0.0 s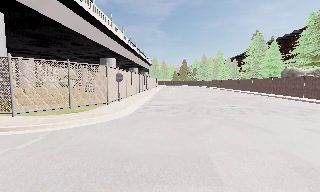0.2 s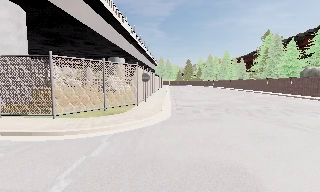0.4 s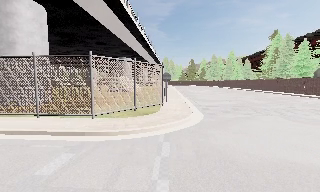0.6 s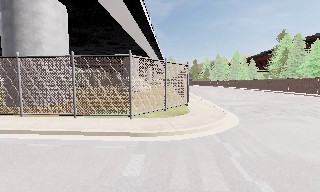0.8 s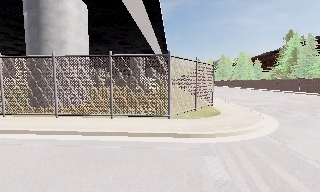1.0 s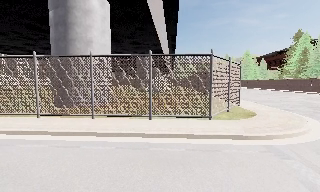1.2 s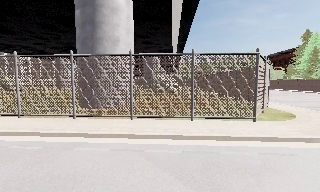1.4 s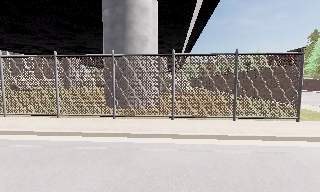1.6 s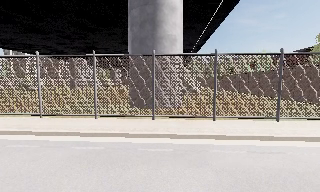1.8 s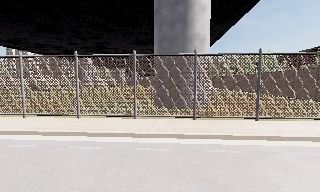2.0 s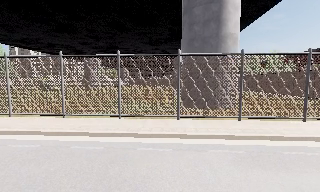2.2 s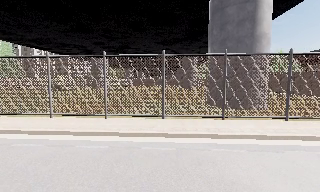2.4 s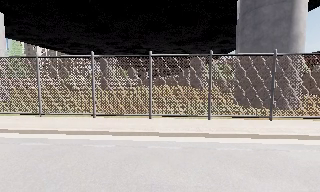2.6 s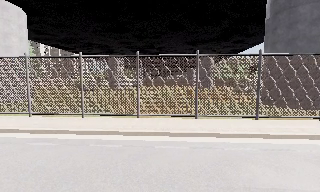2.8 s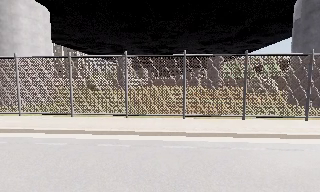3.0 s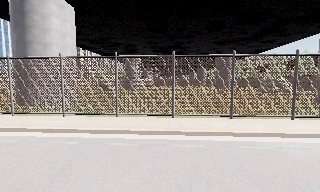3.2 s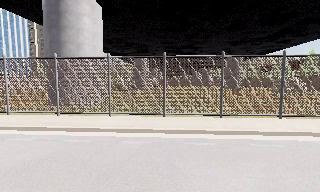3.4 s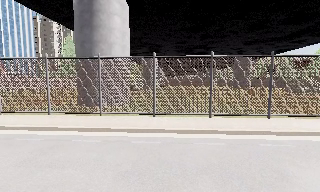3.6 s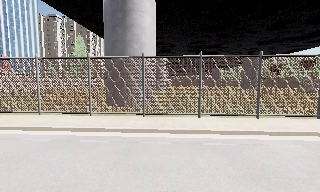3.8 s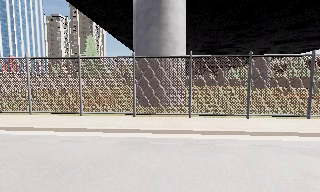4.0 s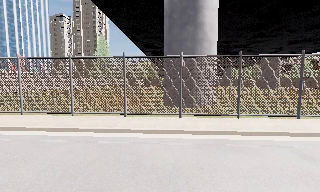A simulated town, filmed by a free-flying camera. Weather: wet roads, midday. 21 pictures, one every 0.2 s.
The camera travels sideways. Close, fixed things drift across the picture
to the right.
0.0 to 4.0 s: The camera travels to its left, about 40 m, so close, fixed things drift to the right.
The film runs forward here.
